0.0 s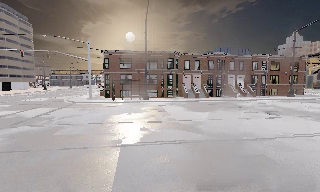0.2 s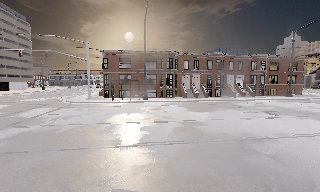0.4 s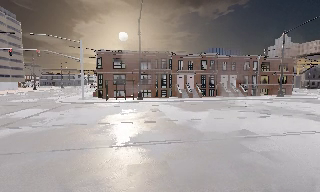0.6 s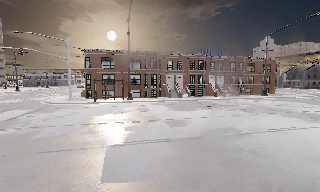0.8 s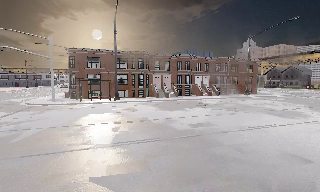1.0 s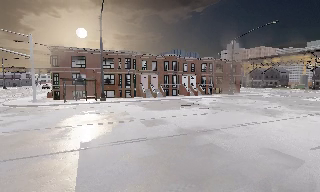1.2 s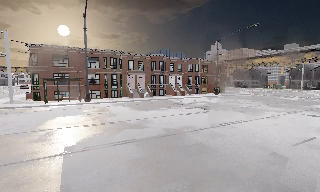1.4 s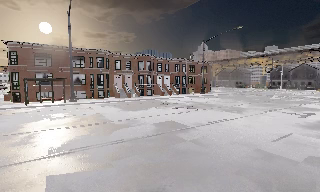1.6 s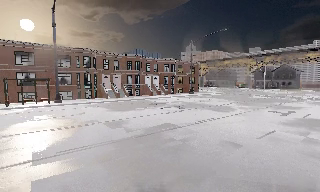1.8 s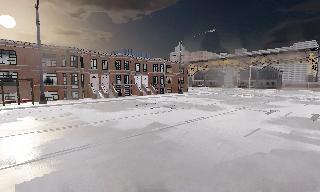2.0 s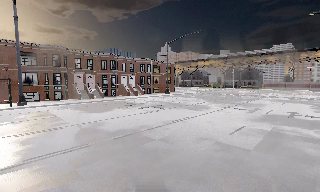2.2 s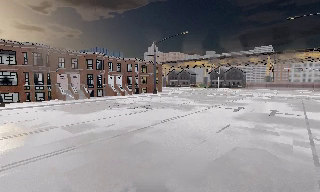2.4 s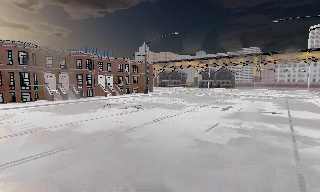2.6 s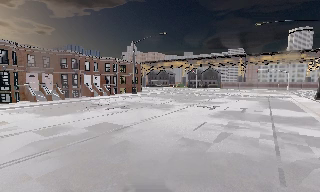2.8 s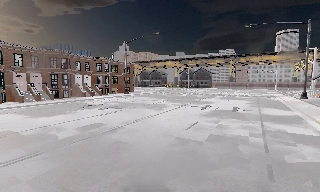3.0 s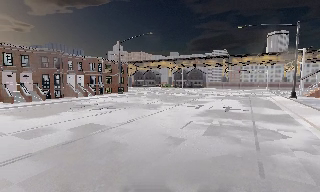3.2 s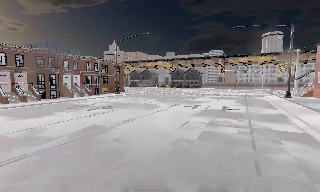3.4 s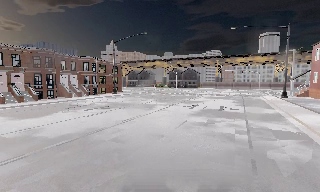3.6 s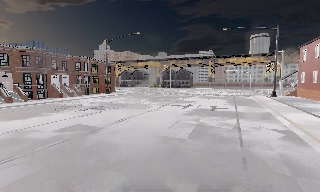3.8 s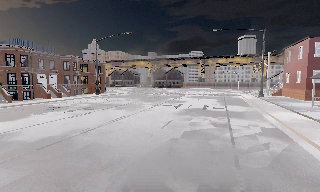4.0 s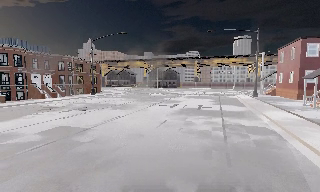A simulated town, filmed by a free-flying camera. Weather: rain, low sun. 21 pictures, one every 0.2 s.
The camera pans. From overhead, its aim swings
clockwise.
The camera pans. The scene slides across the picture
to the left.
0.0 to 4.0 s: The camera pans to its right, which is clockwise from overhead, by about 65 degrees. It travels backward, about 1 m.
The film runs backward here.
